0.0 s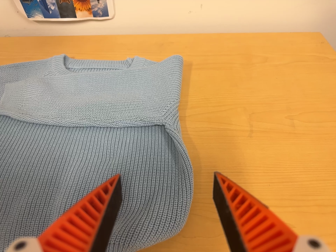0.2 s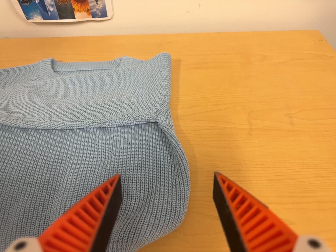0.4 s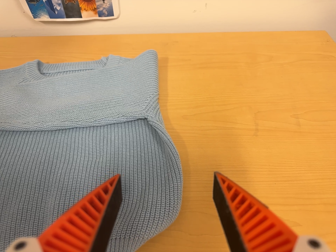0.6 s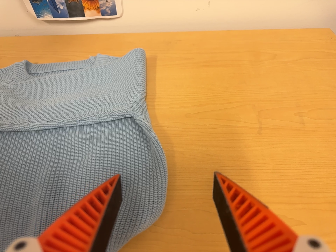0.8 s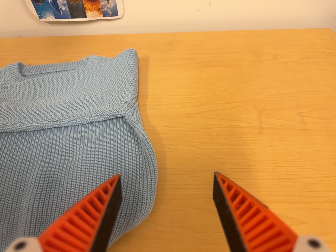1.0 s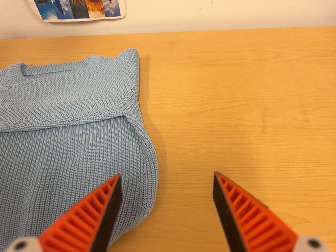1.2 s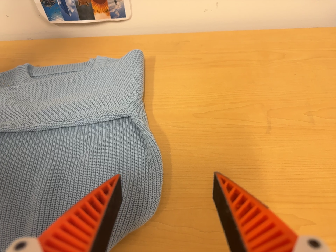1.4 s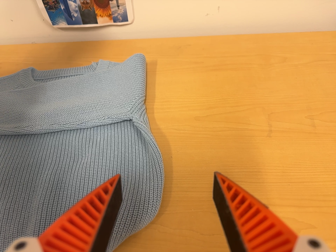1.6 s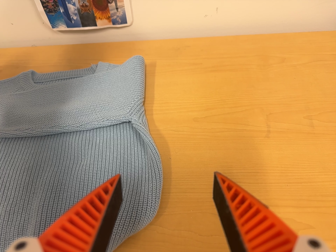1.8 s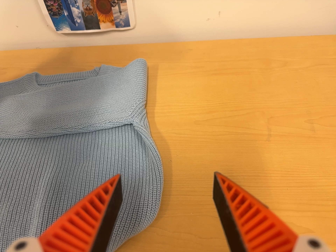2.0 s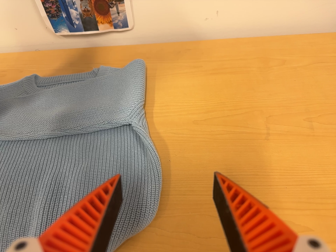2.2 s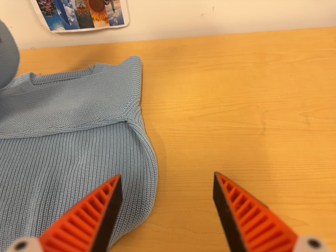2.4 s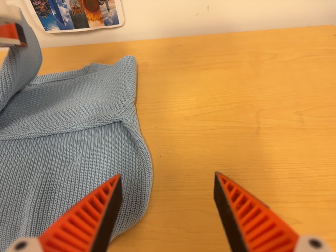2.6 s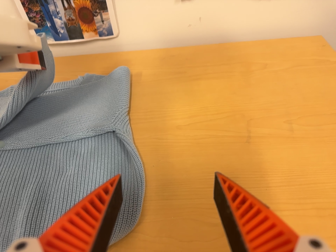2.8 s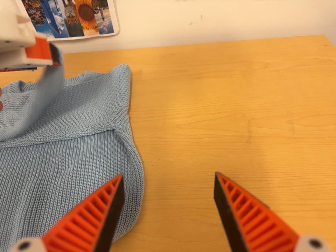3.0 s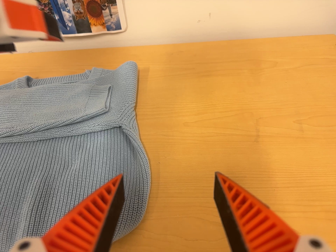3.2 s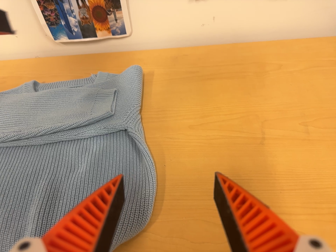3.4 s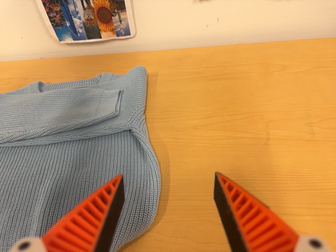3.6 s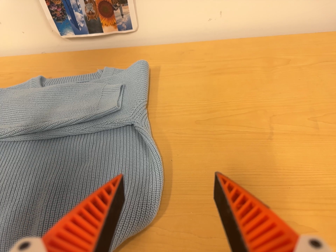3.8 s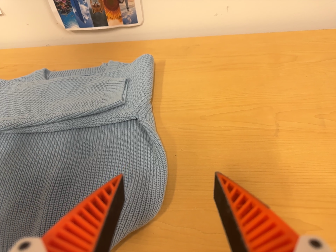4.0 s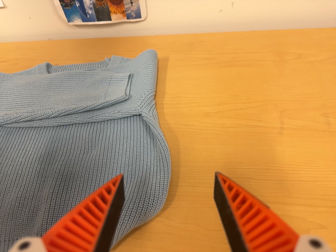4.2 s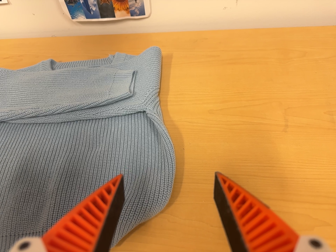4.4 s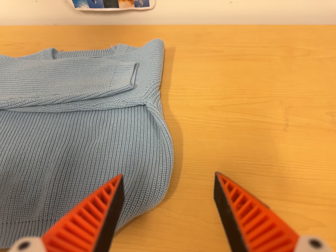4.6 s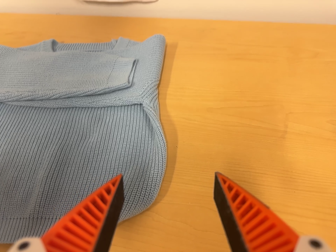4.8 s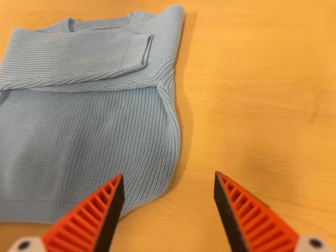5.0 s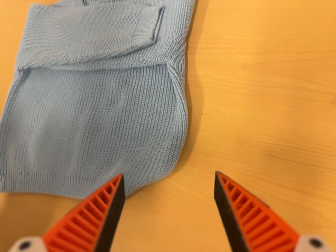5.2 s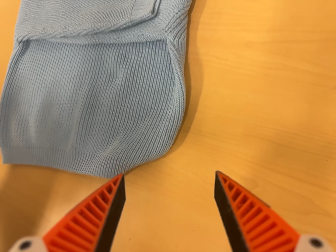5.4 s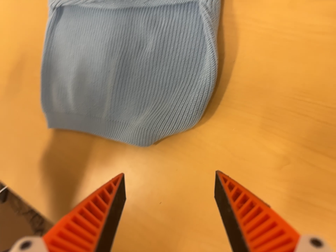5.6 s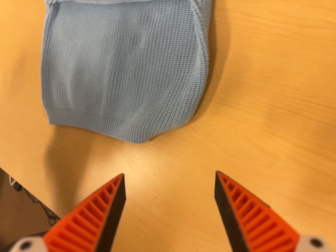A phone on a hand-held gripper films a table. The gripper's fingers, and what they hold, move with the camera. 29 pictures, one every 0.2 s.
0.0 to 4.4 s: The camera shifts only a little, or ends up much as it began.
4.4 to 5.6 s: The camera pans to its left by about 30 degrees. It travels to its right and toward the top of its view, about 20 cm. Its aim tips toward the bottom of its view by about 40 degrees, and the scene shifts upward.
The film runs forward here.
